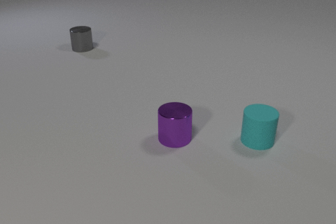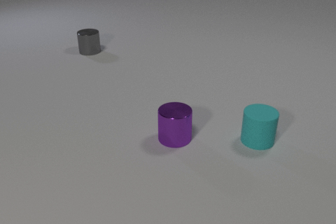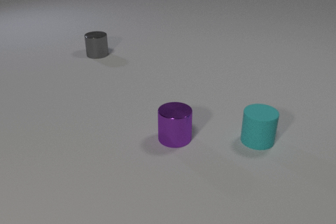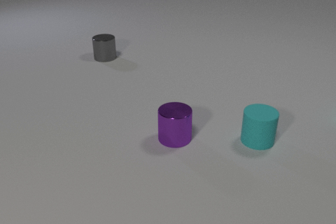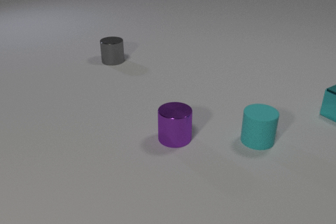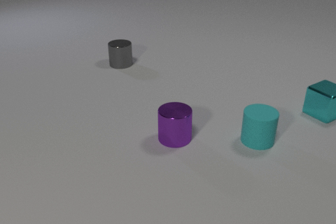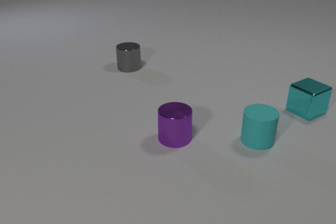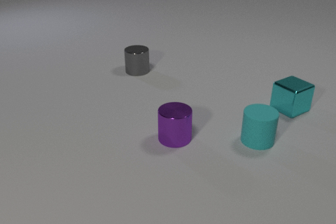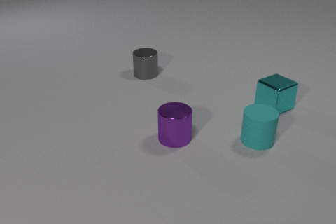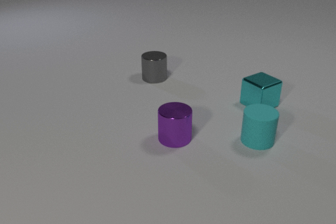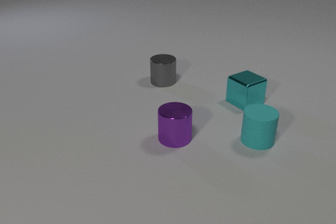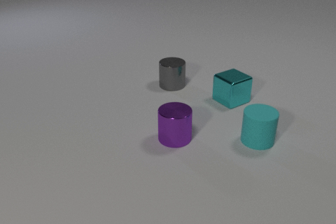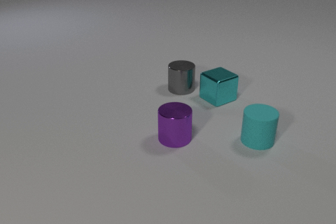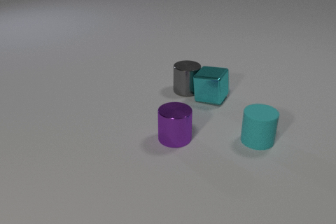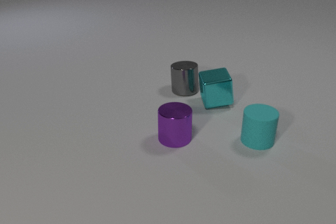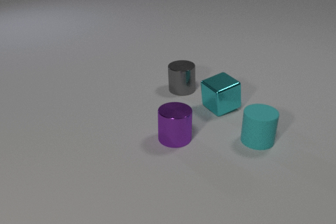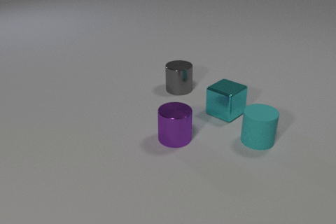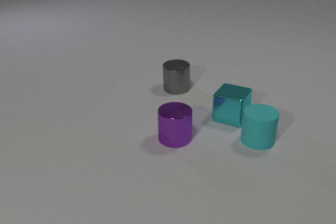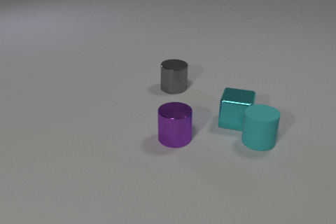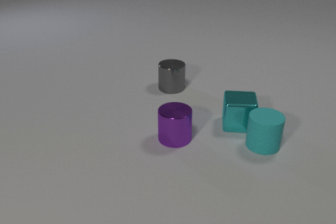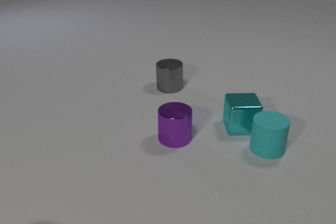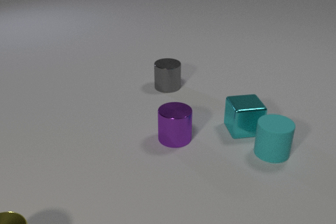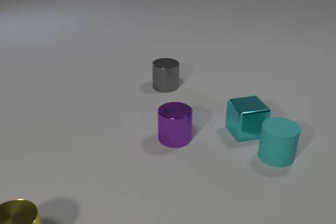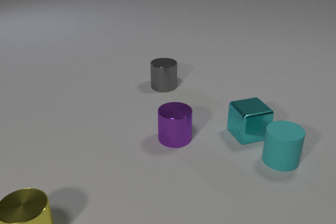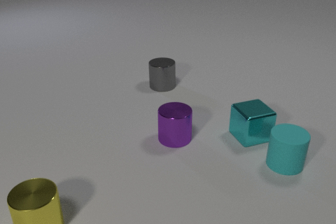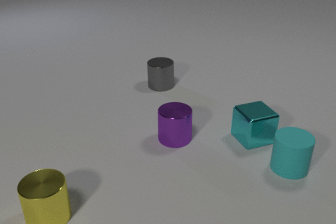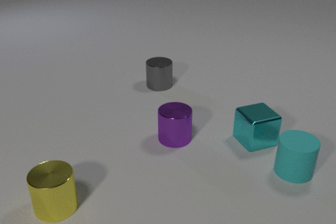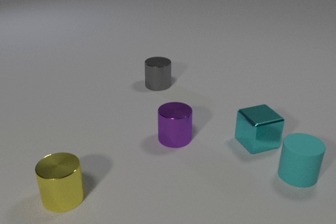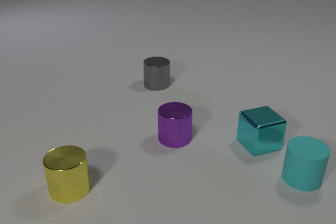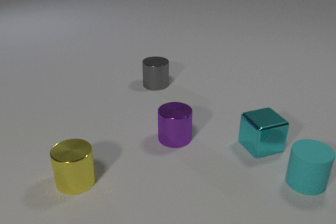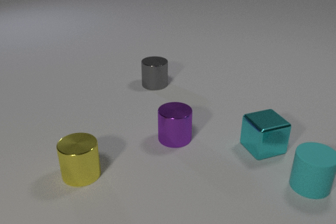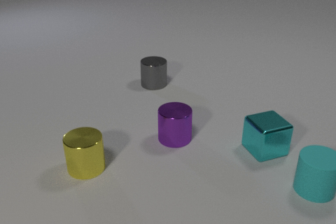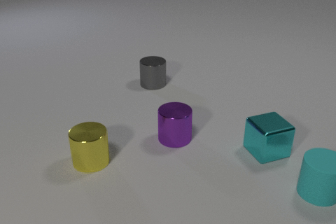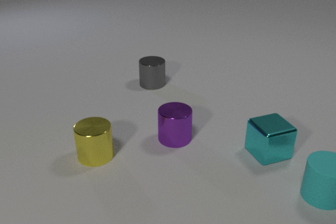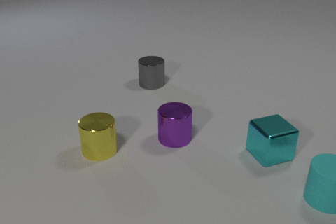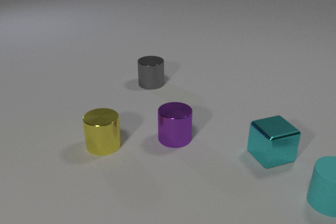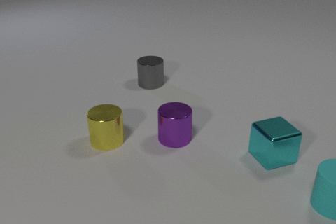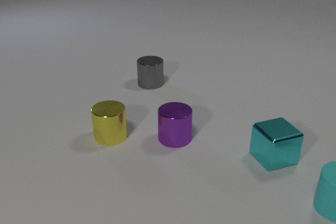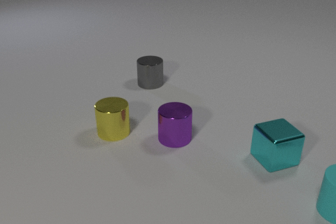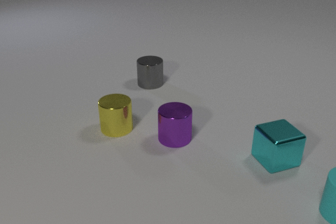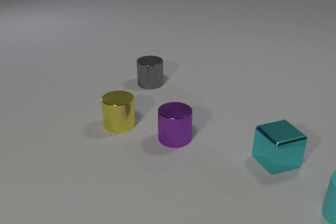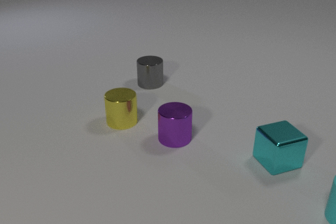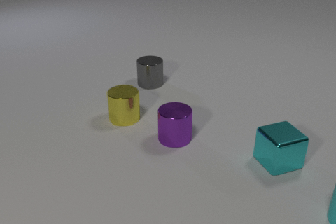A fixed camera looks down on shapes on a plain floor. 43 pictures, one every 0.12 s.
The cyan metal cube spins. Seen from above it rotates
counterclockwise.
The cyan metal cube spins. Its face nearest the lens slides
to the right.
0.00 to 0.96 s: The cyan metal cube comes in at the right edge, slides to the left. The gray metal cylinder slides toward the camera and to the right.
0.96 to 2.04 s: The cyan metal cube slides to the left and toward the camera, spins counterclockwise seen from above by about 120 degrees, its near face sliding to the right. The gray metal cylinder slides toward the camera and to the right. The cyan metal cube and the gray metal cylinder collide.
2.04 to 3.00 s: The cyan metal cube slides toward the camera and to the right, spins so that its near face slides to the right, counterclockwise seen from above. The gray metal cylinder slides to the left and away from the camera. The cyan rubber cylinder slides toward the camera and to the right. The yellow metal cylinder comes in at the bottom edge, slides away from the camera and to the right. The cyan metal cube and the cyan rubber cylinder collide.
3.00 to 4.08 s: The cyan metal cube slides toward the camera and to the right. The gray metal cylinder slides to the left. The cyan rubber cylinder slides to the right and toward the camera. The yellow metal cylinder slides away from the camera and to the right.
4.08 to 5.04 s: The cyan metal cube slides toward the camera and to the right. The cyan rubber cylinder slides to the right and toward the camera. The yellow metal cylinder slides away from the camera and to the right.
What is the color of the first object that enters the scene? cyan.
What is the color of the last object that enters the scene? yellow.
How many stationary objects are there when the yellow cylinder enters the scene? 1.
